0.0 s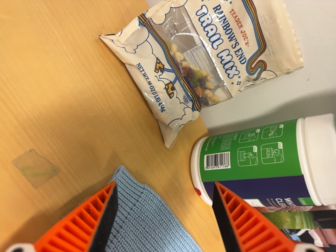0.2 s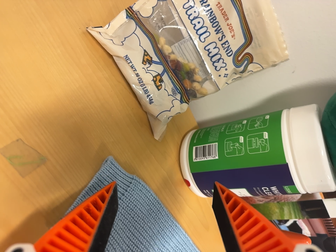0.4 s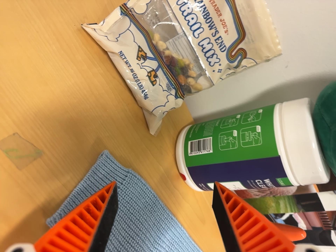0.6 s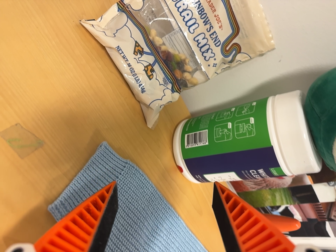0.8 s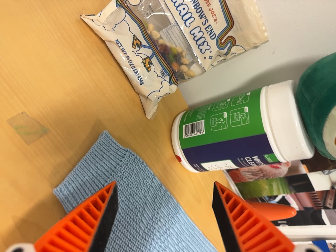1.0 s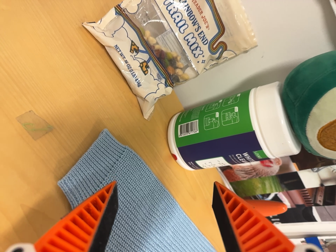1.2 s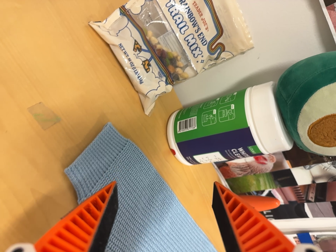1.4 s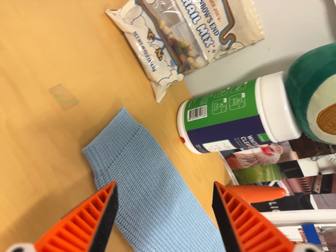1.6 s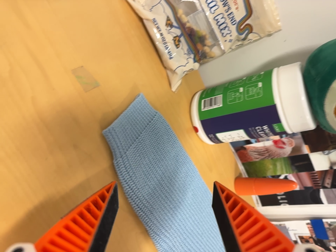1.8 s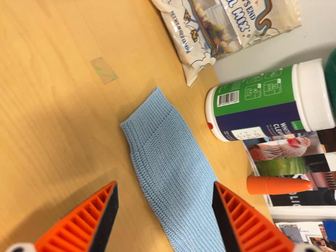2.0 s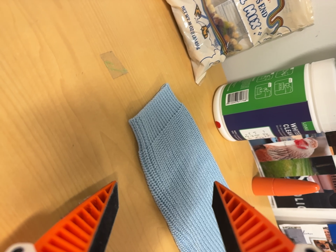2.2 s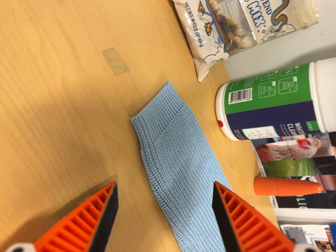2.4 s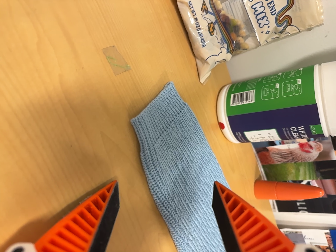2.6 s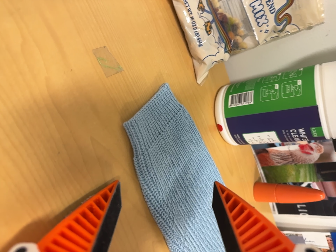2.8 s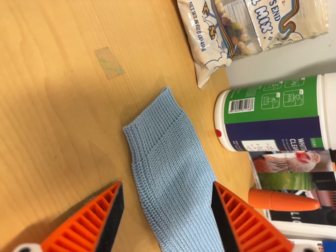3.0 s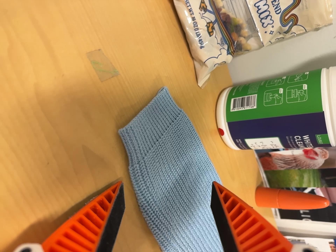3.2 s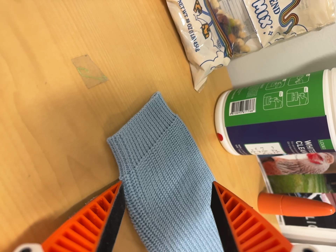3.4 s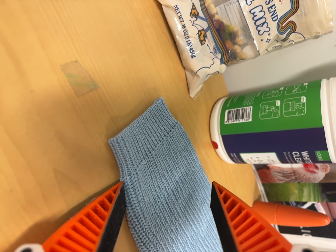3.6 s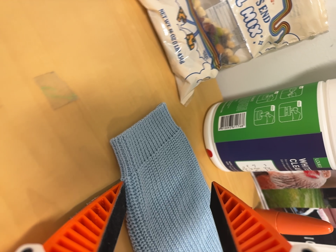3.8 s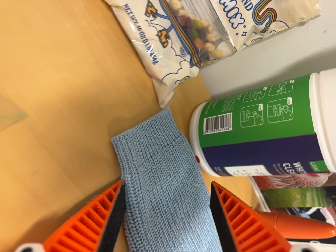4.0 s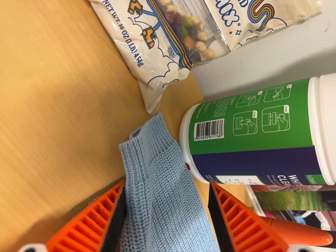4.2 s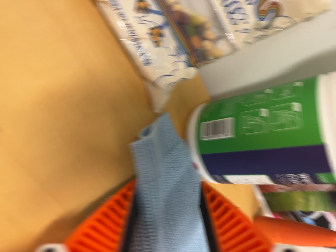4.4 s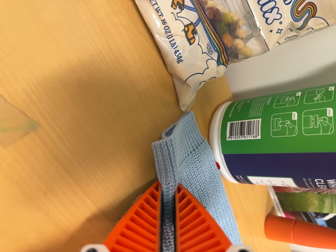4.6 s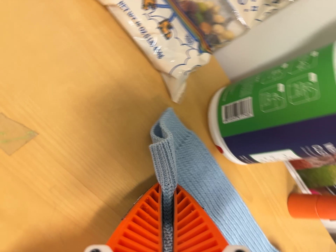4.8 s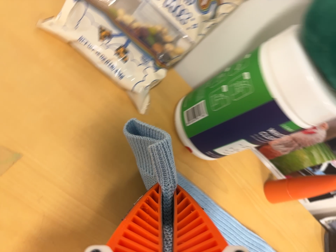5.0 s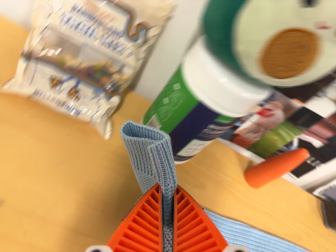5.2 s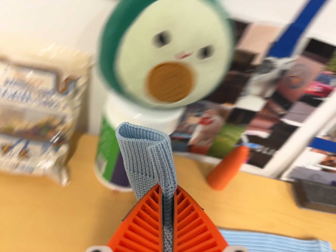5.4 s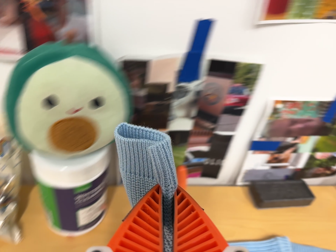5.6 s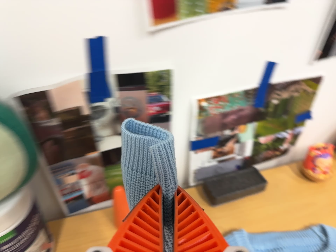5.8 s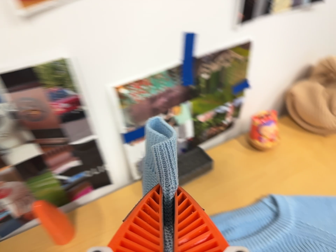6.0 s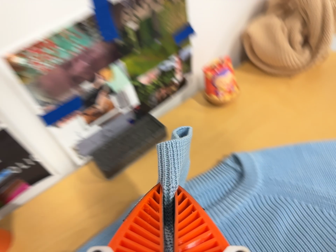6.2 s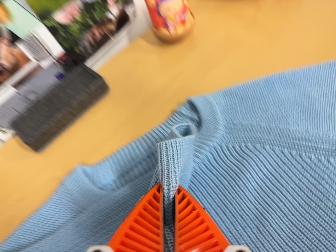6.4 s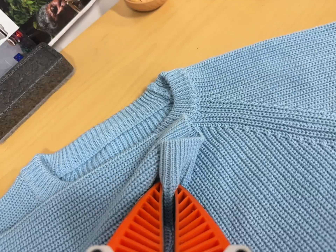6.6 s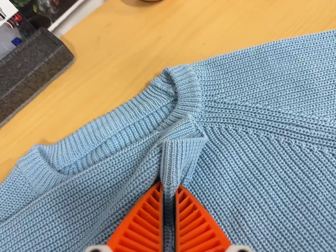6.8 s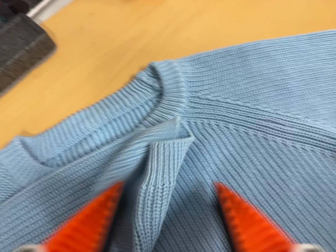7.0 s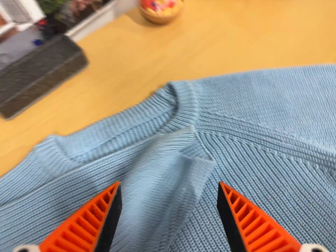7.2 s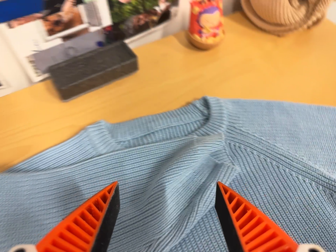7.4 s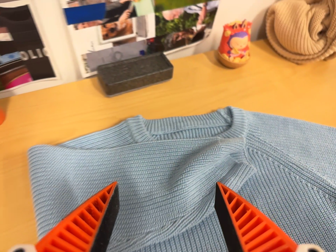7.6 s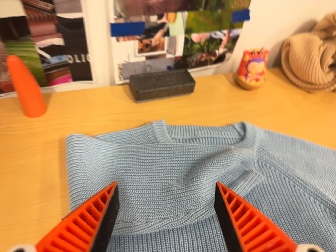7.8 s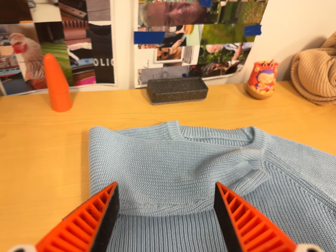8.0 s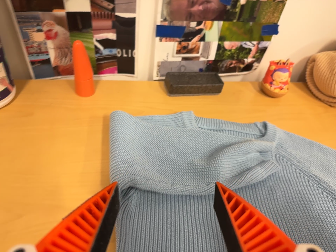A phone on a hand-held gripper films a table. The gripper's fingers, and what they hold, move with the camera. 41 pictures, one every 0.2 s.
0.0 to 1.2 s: The camera travels backward and toward the bottom of its view, about 8 cm, so what stands in front gets smaller.
1.2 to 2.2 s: The camera travels to its left, about 6 cm, so close, fixed things drift to the right.
2.2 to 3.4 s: The camera travels forward, about 6 cm, so what stands in front looms larger.
3.4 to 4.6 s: The camera travels to its right and forward, about 8 cm. It rolls about its line of sight by about 10 degrees, and the scene rotates counterclockwise.
4.6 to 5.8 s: The scene slides to the left, as the camera pans about 10 degrees to its right. It travels to its right, about 40 cm, so close, fixed things drift to the left. Its aim tips toward the top of its view by about 10 degrees, and the scene shifts downward. It rolls about its line of sight by about 75 degrees, and the scene rotates counterclockwise.
5.8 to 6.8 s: The camera pans to its right by about 10 degrees. It travels forward and to its right, about 26 cm, so what stands in front looms larger. Its aim tips toward the bottom of its view by about 25 degrees, and the scene shifts upward. It rolls about its line of sight by about 15 degrees, and the scene rotates counterclockwise.
6.8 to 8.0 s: The camera travels backward, toward the bottom of its view and to its left, about 32 cm, so what stands in front gets smaller. Its aim tips toward the top of its view by about 25 degrees. It rolls about its line of sight by about 35 degrees, and the scene rotates clockwise.
The film runs forward here.
